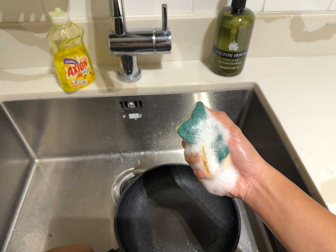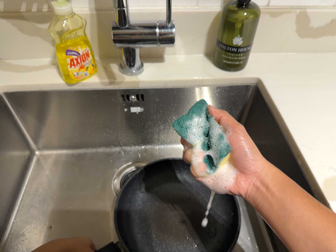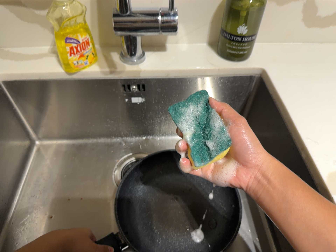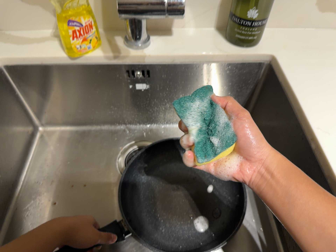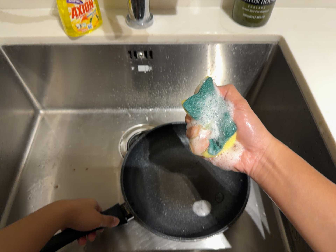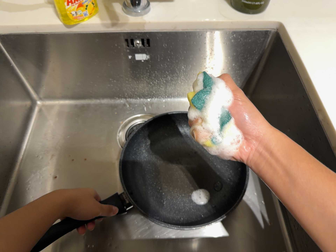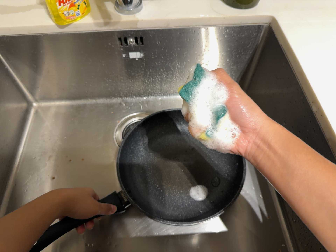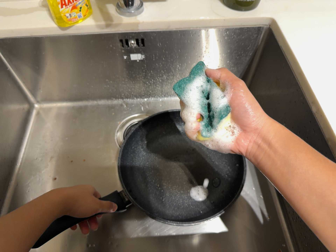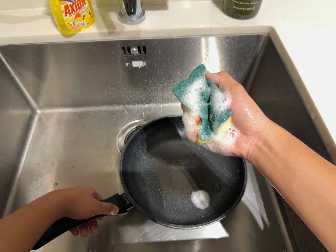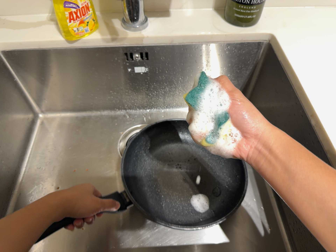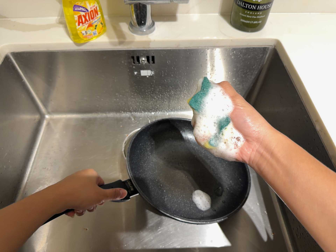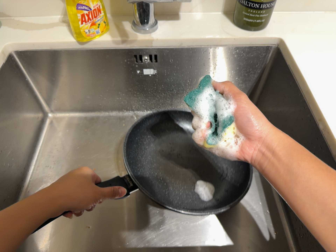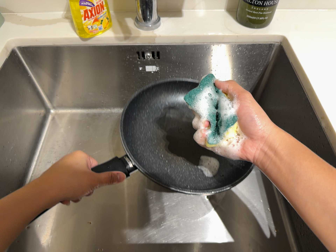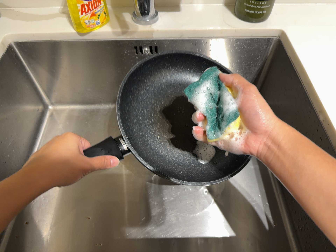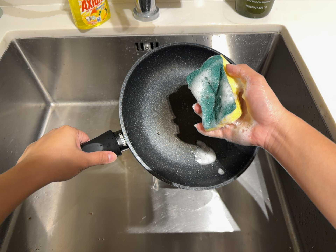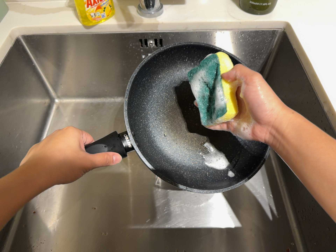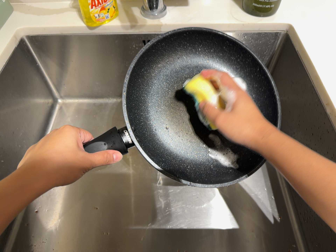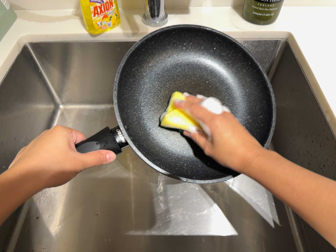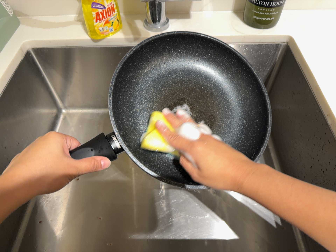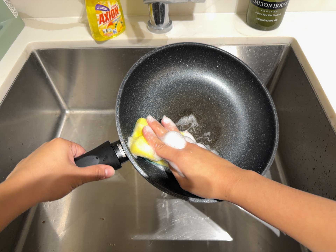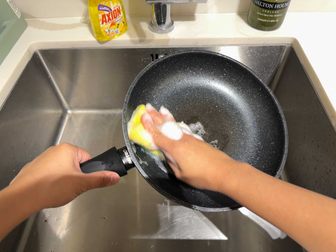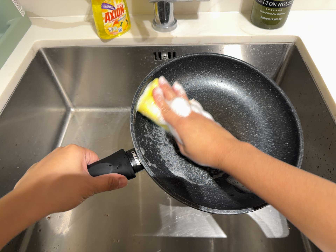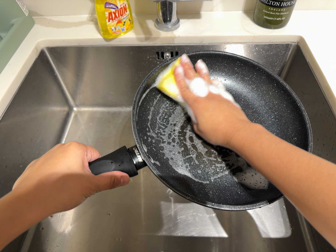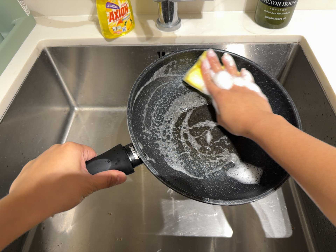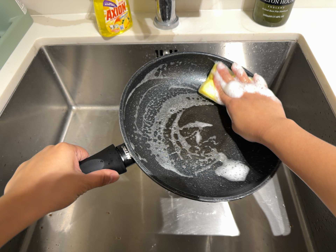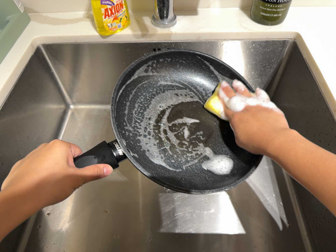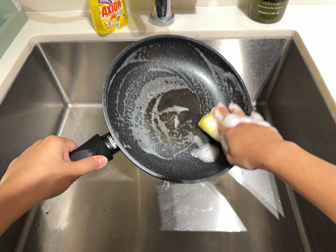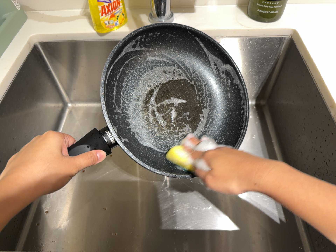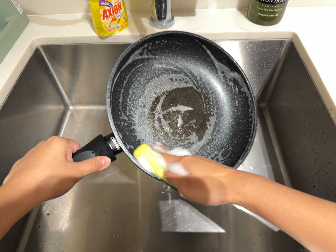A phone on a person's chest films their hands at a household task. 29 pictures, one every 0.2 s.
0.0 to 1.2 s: The camera's aim tips toward the bottom of its view by about 10 degrees, and the scene shifts upward.
1.2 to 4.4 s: The camera shifts only a little, or ends up much as it began.
4.4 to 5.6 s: The camera keeps its place and its aim.
The film runs forward here.
